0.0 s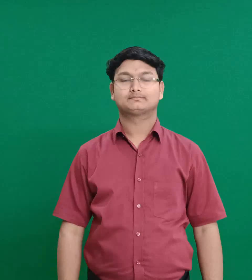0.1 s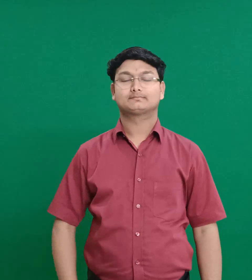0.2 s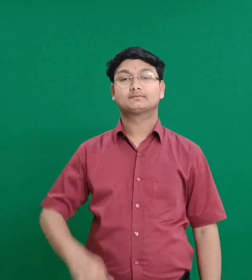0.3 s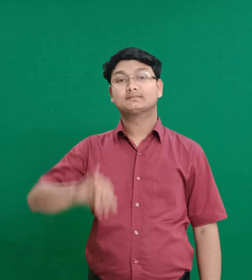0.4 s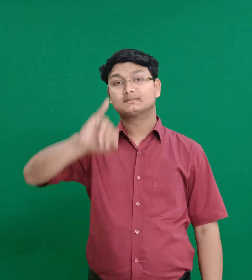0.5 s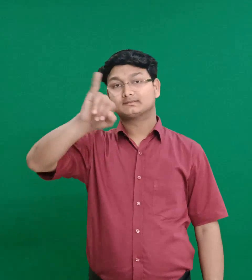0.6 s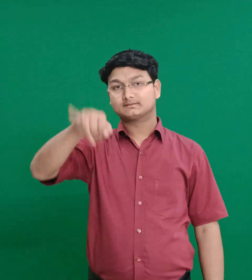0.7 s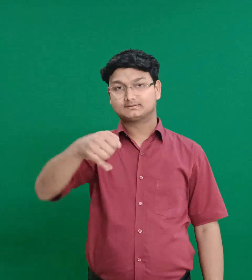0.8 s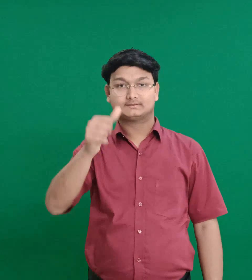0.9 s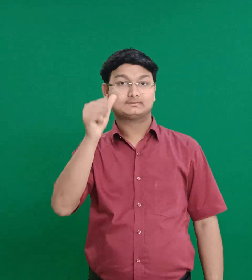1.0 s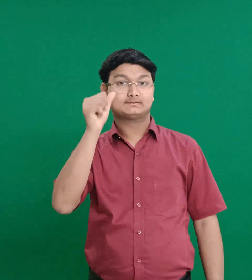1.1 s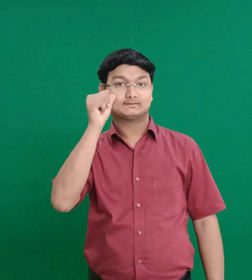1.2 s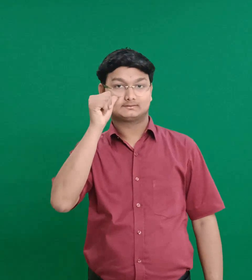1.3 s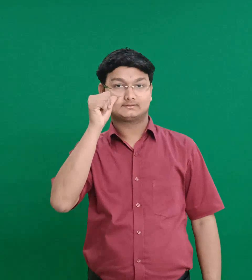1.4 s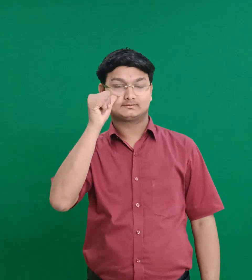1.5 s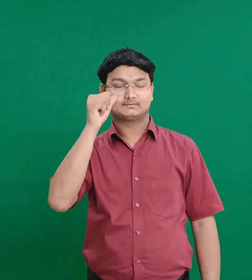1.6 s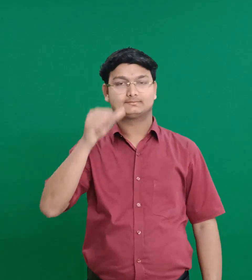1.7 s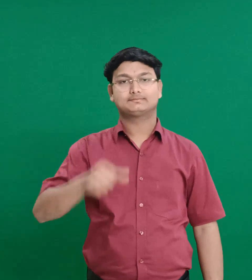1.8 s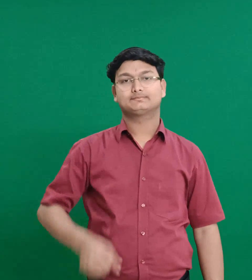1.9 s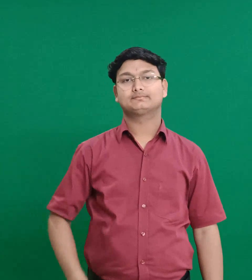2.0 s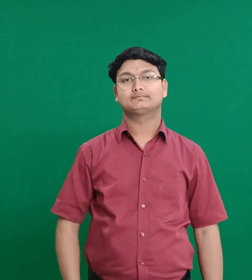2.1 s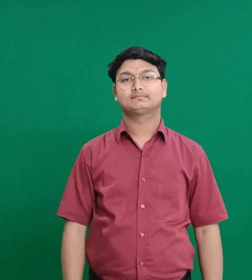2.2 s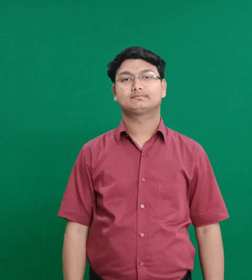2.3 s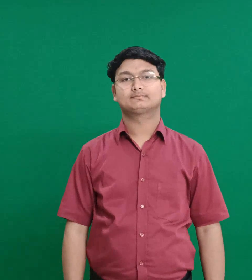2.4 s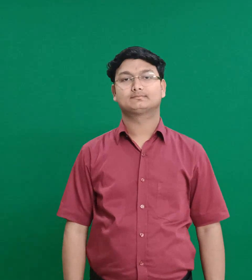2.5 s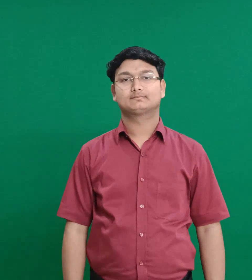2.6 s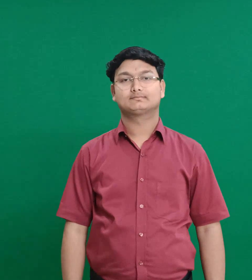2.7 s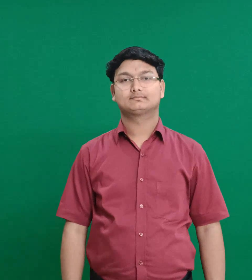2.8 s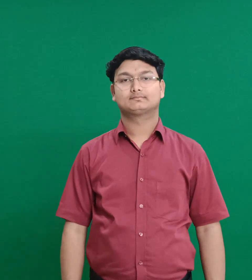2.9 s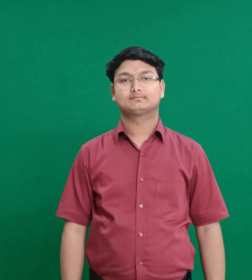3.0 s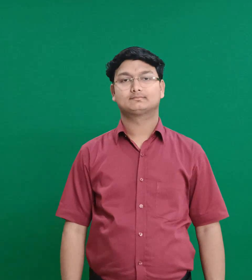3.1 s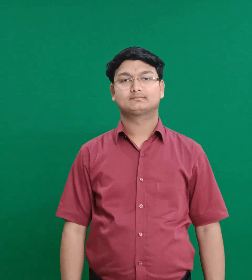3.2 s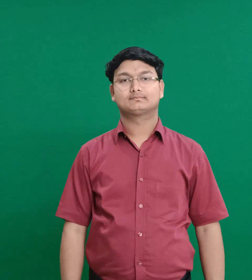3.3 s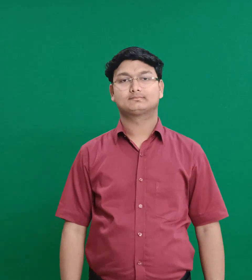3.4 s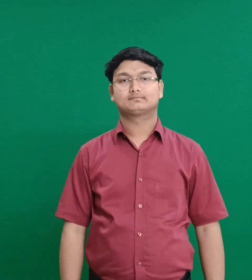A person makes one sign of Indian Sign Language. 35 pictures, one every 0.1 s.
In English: jonathan
